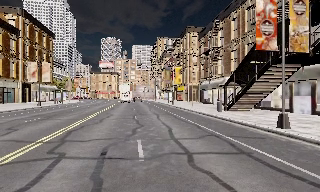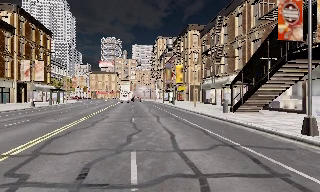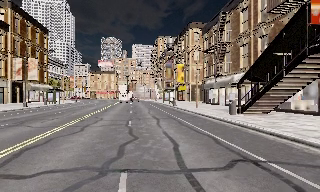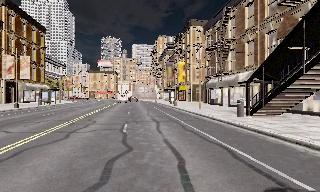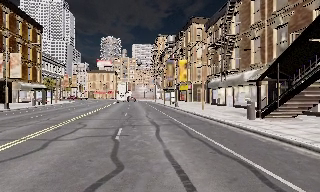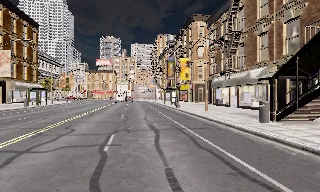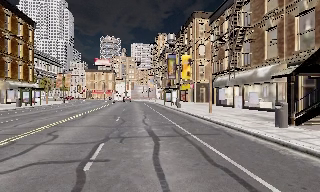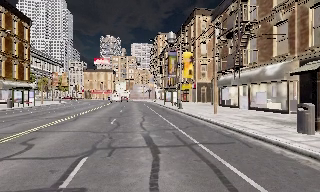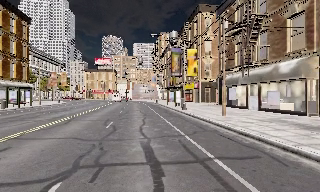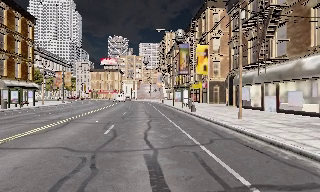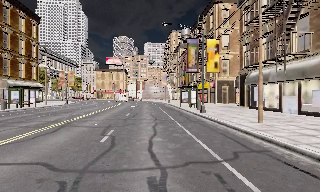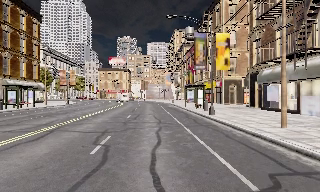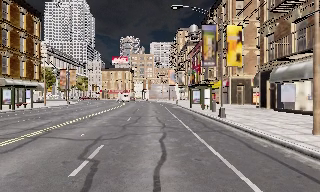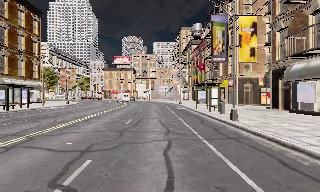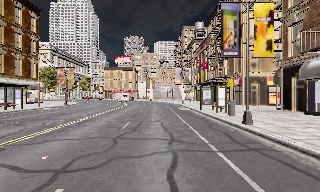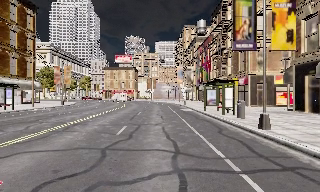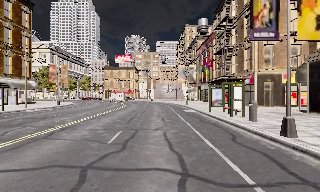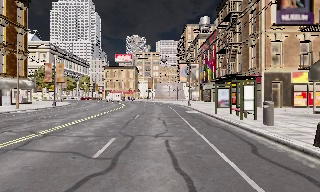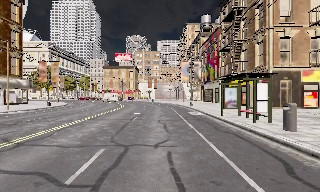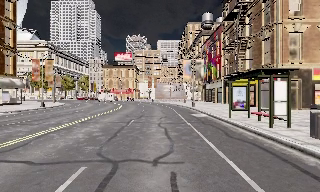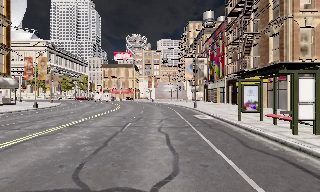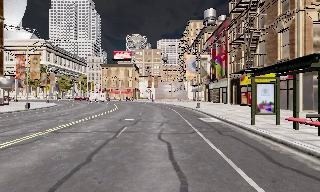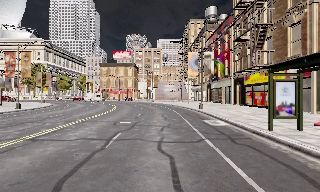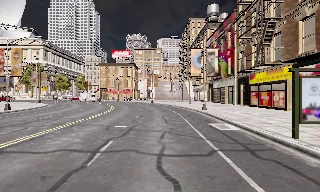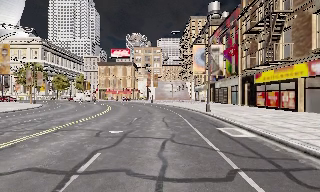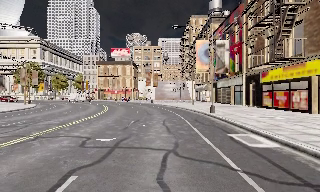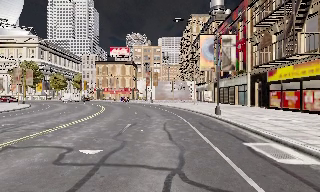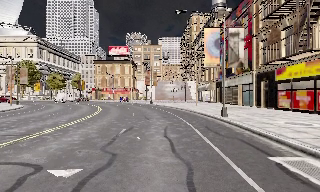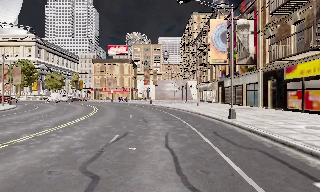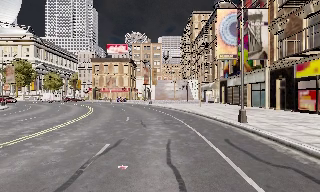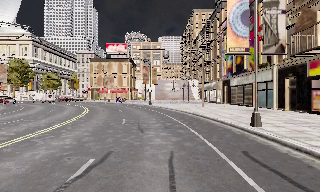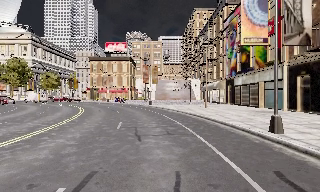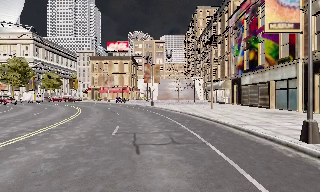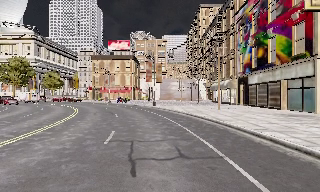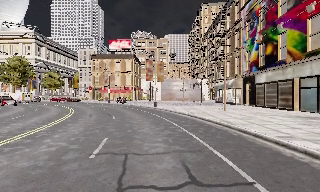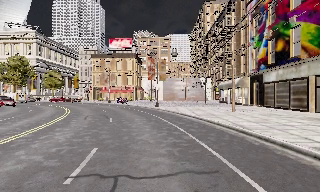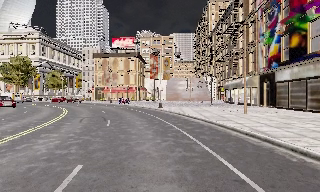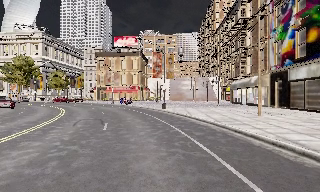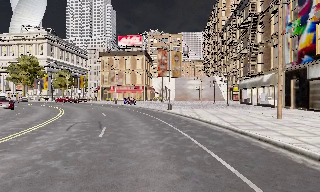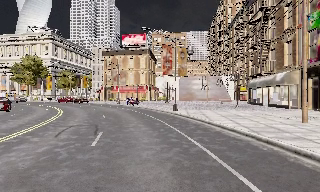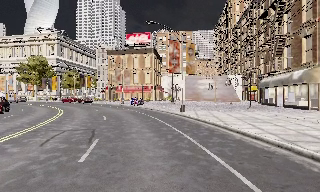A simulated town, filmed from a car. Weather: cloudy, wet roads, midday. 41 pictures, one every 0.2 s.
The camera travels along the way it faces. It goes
forward.
0.0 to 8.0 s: The camera swings to its left by about 20 degrees, and the scene slides to the right. It travels forward, about 50 m, so what stands in front looms larger.
The film runs forward here.
